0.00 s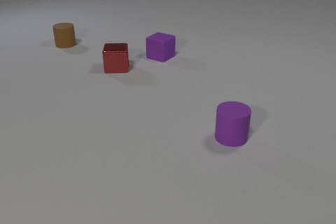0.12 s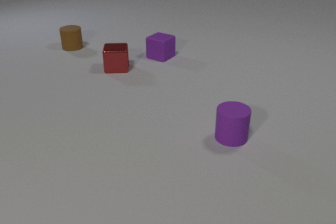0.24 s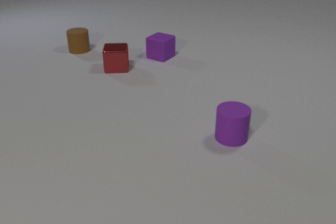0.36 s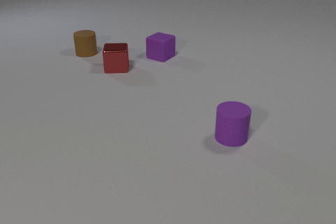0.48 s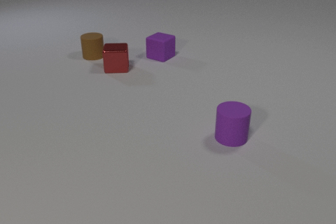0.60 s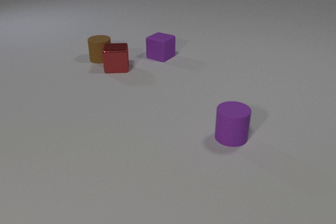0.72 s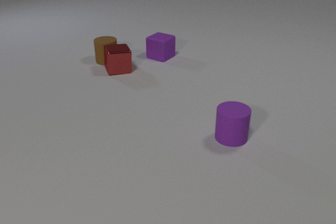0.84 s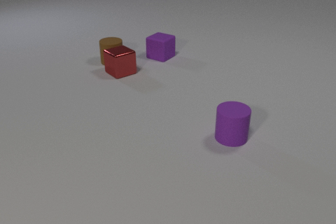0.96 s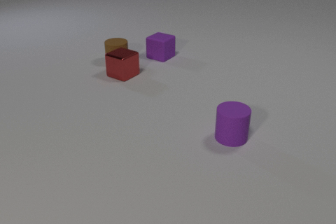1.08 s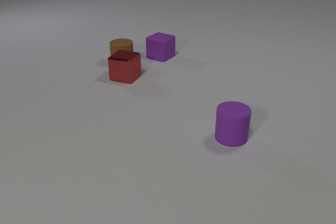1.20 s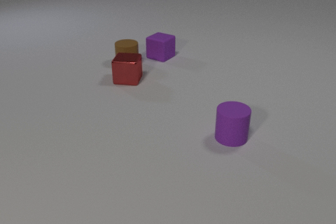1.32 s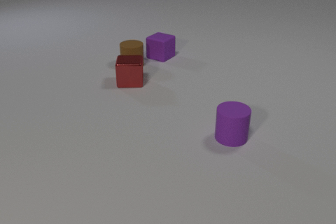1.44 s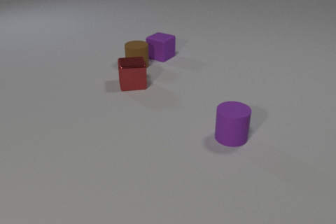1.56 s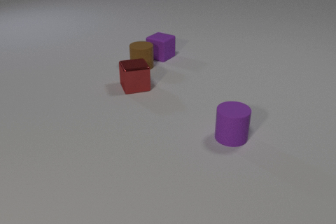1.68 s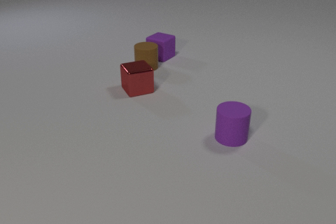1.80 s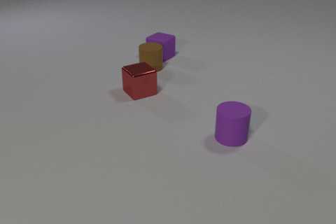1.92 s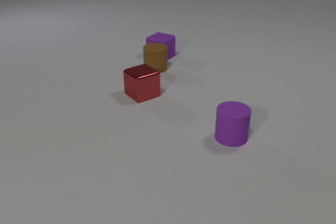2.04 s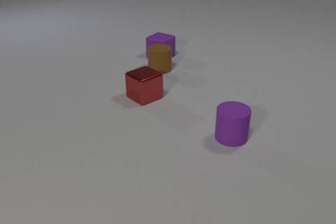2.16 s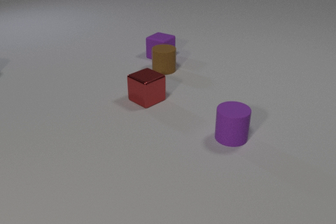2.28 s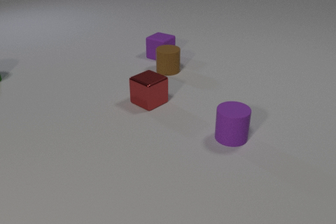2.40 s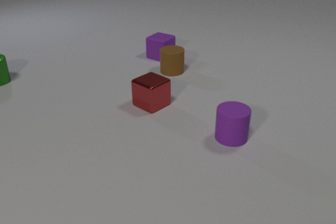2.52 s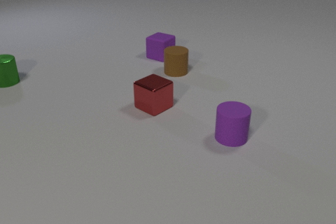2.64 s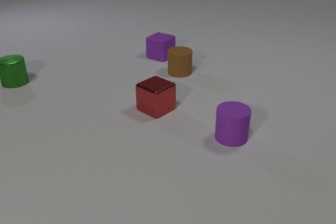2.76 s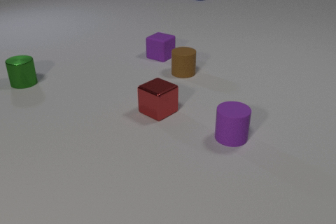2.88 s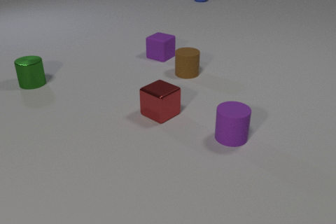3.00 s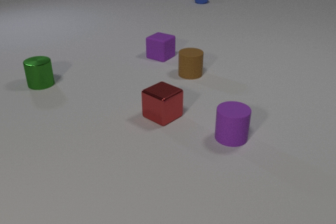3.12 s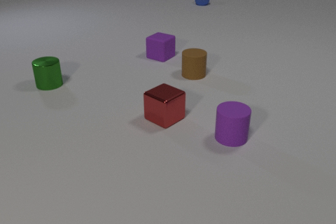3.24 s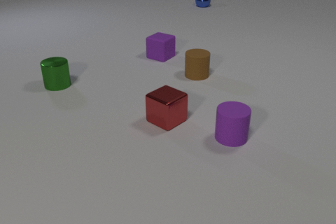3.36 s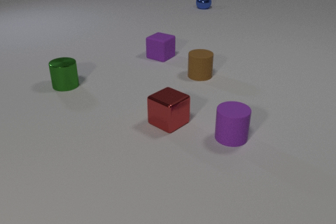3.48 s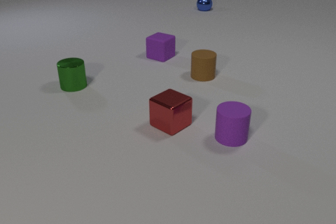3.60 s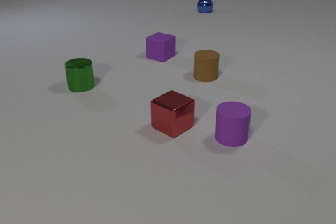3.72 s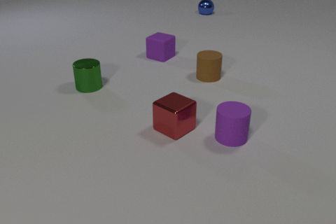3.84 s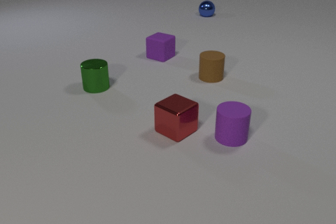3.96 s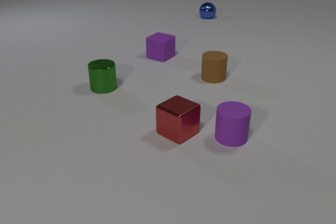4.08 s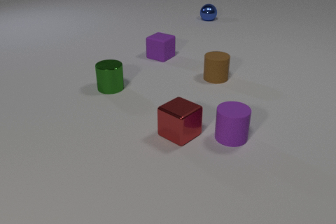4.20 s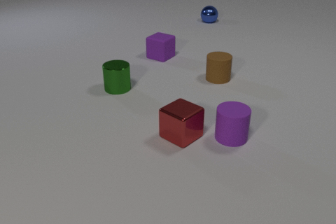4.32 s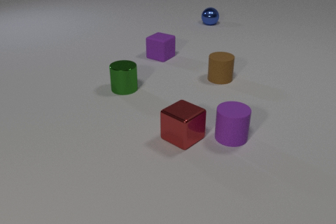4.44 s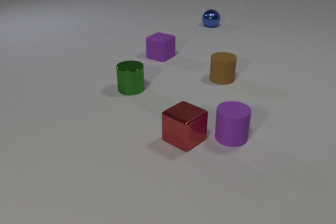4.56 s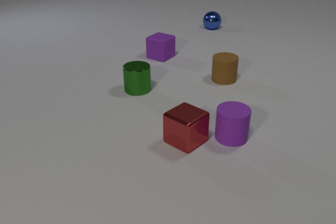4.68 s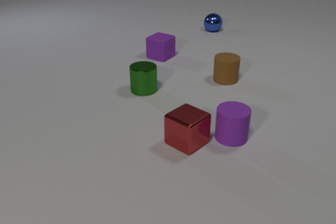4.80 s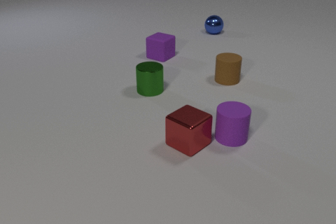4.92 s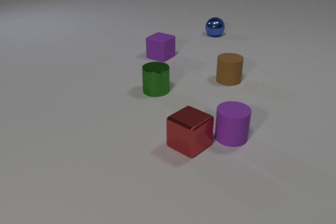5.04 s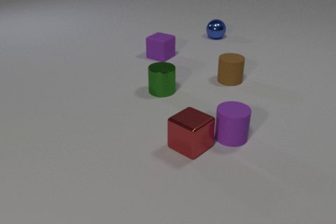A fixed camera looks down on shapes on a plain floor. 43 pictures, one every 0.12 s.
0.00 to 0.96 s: The brown rubber cylinder slides toward the camera and to the right. The red metal cube slides toward the camera, spins so that its near face slides to the right, counterclockwise seen from above. The brown rubber cylinder and the red metal cube collide.
0.96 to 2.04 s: The brown rubber cylinder slides to the right and toward the camera. The red metal cube slides toward the camera and to the right, spins so that its near face slides to the right, counterclockwise seen from above.
2.04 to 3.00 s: The brown rubber cylinder slides to the right. The red metal cube slides toward the camera and to the right. The blue metal sphere comes in at the top edge, rolls toward the camera. The green metal cylinder comes in at the left edge, slides to the right and toward the camera.
3.00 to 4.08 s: The brown rubber cylinder slides to the right. The red metal cube slides toward the camera and to the right. The blue metal sphere rolls toward the camera. The green metal cylinder slides to the right.
4.08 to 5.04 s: The brown rubber cylinder slides to the right. The red metal cube slides toward the camera and to the right. The blue metal sphere rolls toward the camera. The green metal cylinder slides to the right.
What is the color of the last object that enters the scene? blue.
What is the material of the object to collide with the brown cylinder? metal.
What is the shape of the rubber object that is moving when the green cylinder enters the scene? cylinder.
